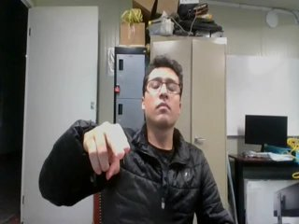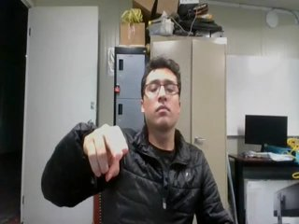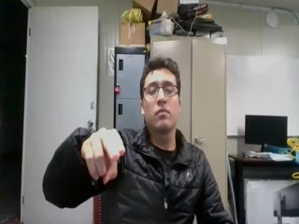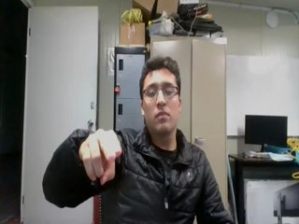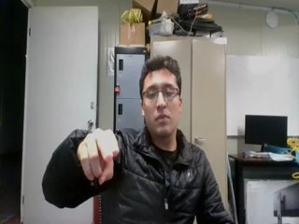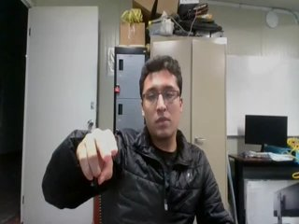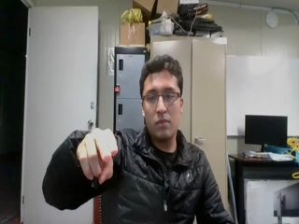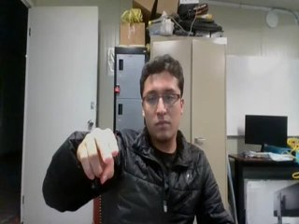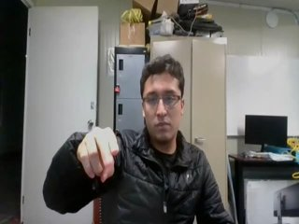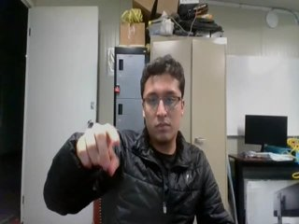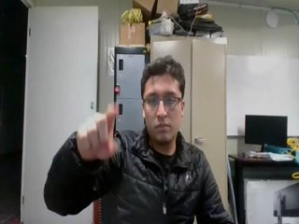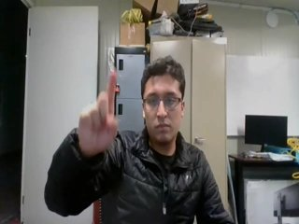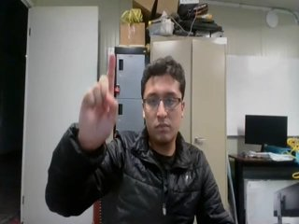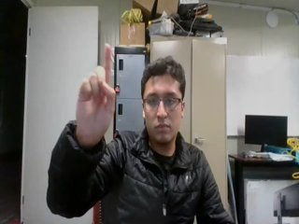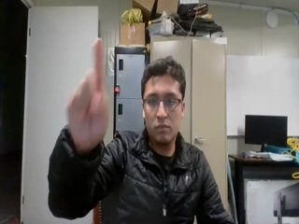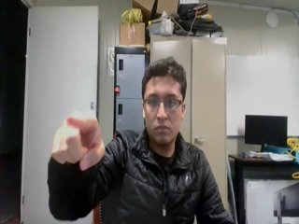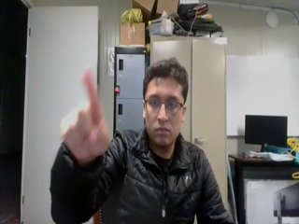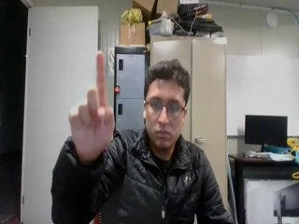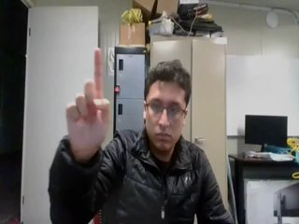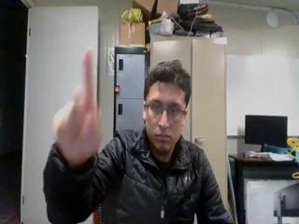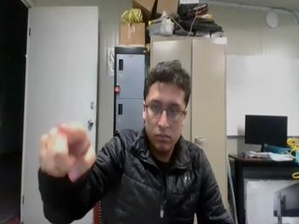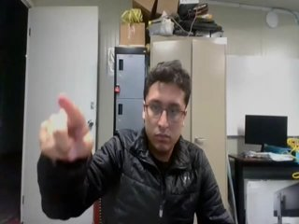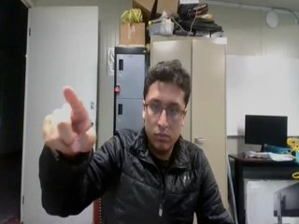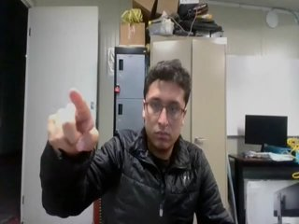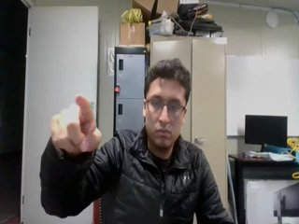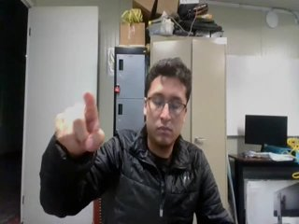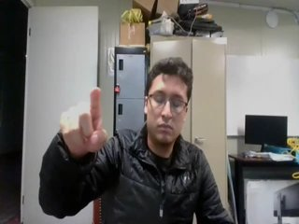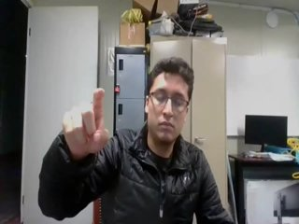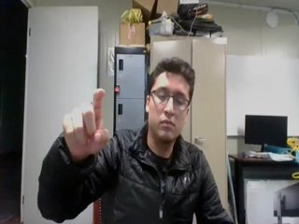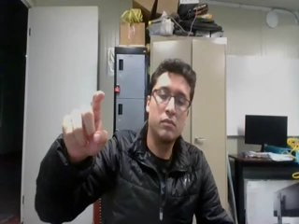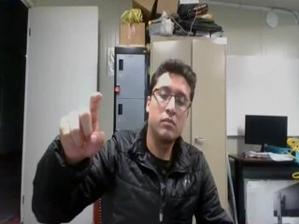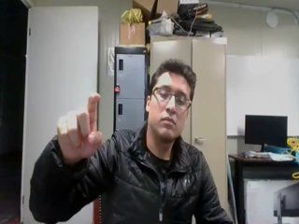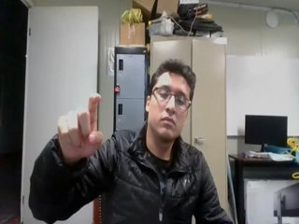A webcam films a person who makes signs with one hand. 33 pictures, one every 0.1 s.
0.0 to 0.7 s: Pointing with two fingers.
0.8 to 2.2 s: Double click with one finger.
2.3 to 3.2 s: Pointing with one finger.
